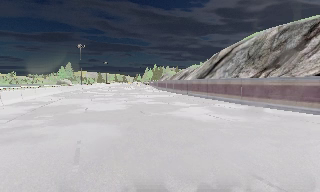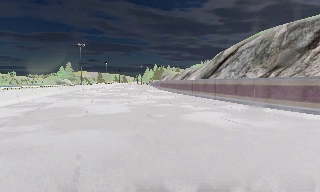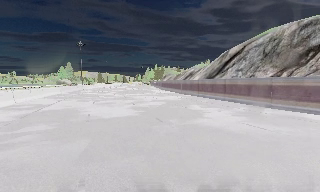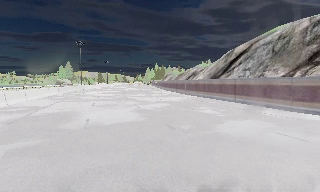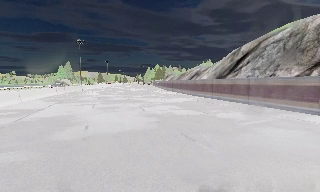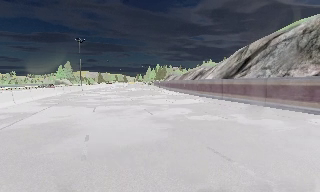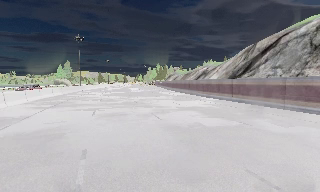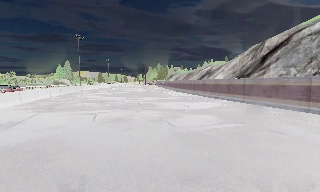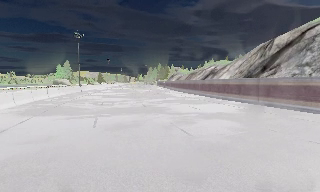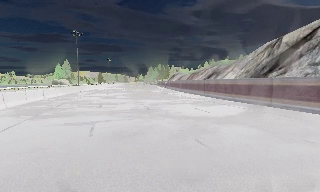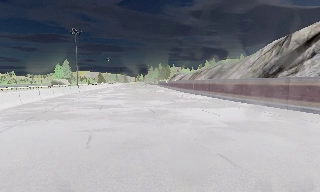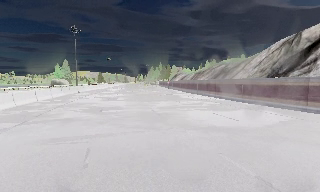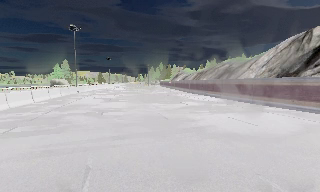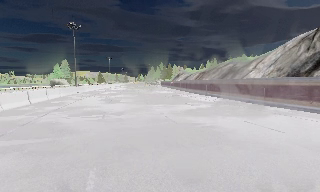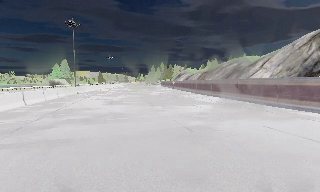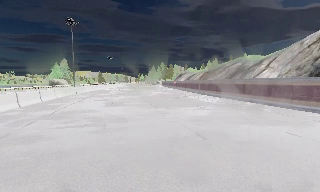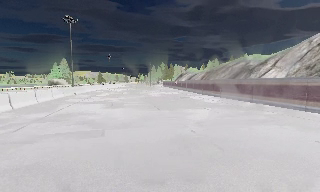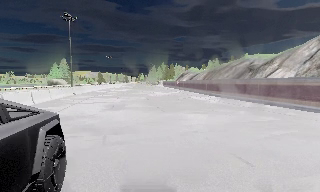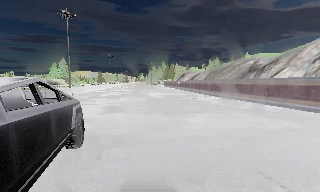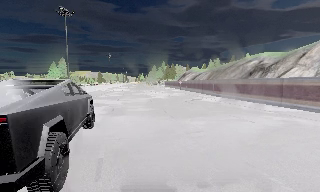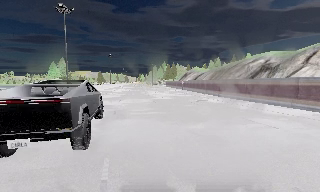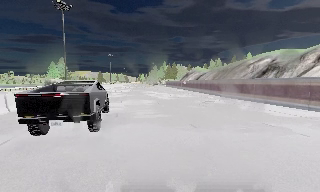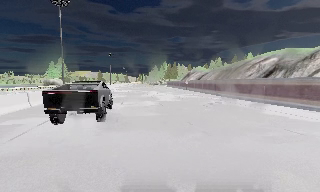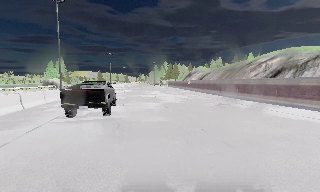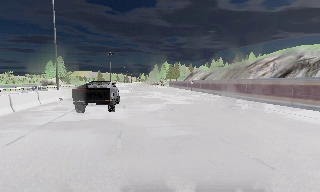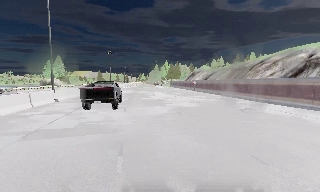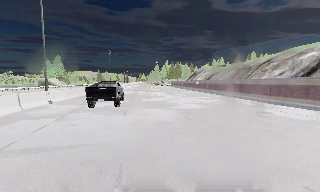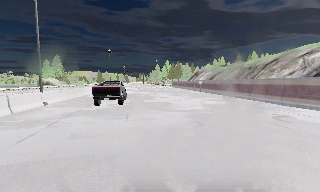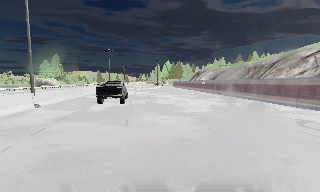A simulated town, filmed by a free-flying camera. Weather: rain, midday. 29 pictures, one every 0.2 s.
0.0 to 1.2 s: The camera travels forward and to its left, about 8 m, so what stands in front looms larger.
1.2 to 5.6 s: The camera travels forward, about 25 m, so what stands in front looms larger.
The film runs forward here.
